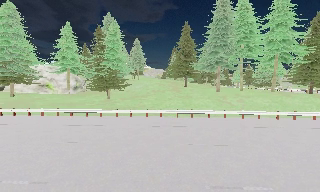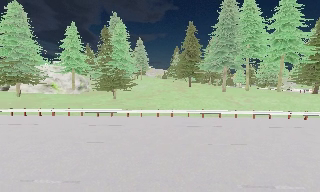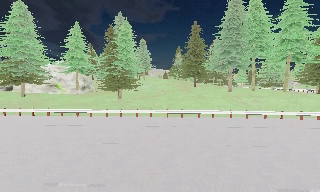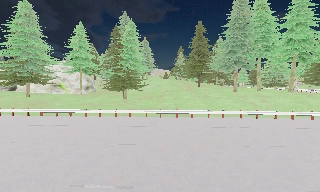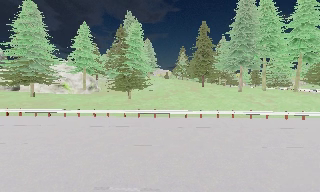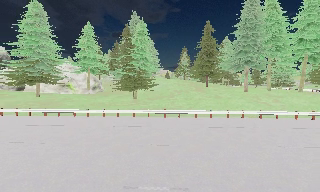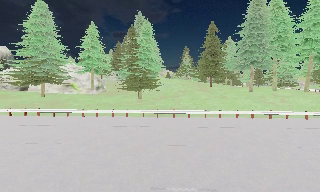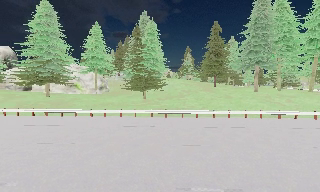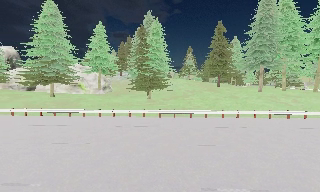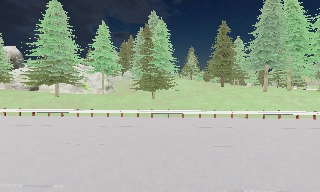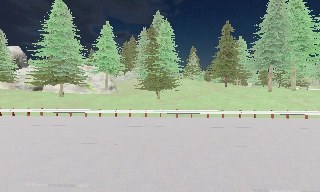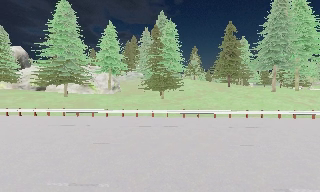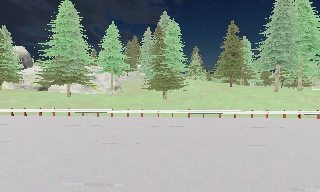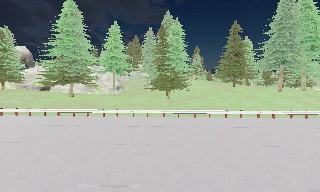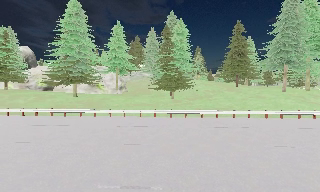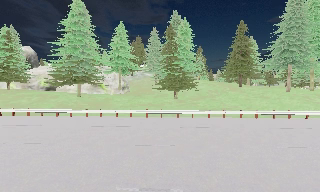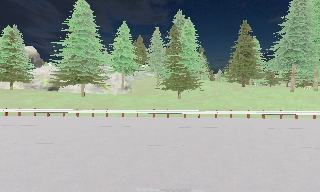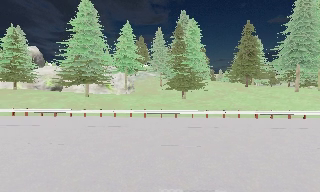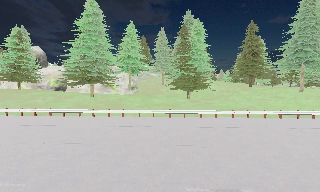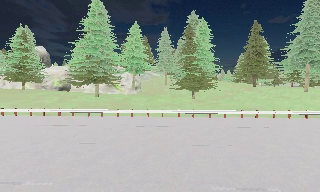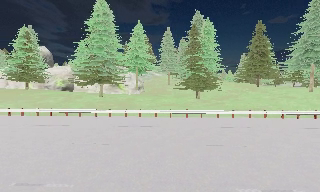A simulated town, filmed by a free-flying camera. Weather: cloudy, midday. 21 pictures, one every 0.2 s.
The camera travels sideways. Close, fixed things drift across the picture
to the right.
0.0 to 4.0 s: The camera travels to its left, about 16 m, so close, fixed things drift to the right.
The film runs forward here.
